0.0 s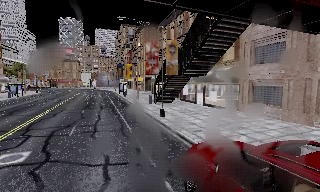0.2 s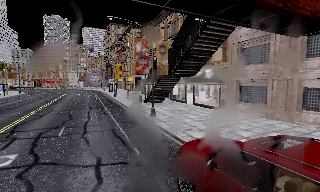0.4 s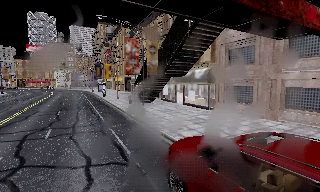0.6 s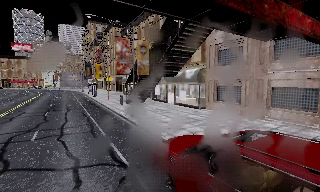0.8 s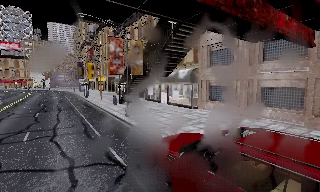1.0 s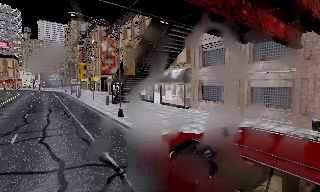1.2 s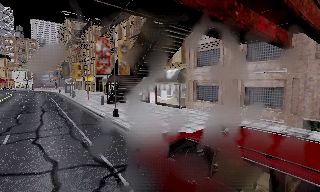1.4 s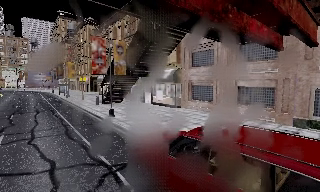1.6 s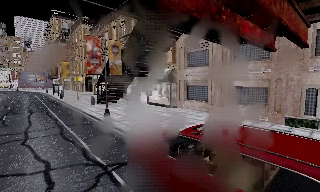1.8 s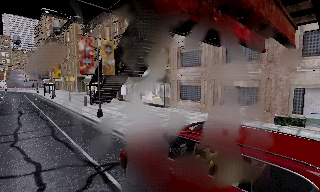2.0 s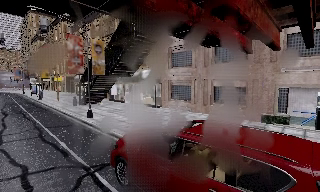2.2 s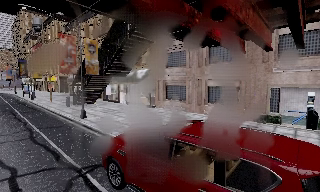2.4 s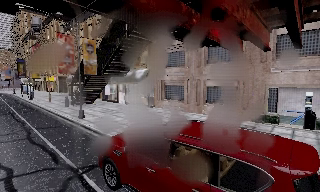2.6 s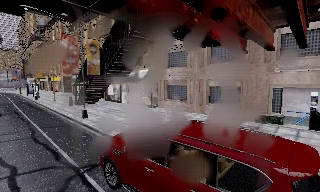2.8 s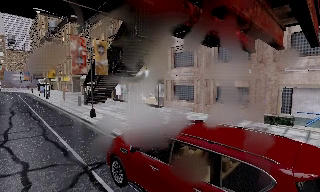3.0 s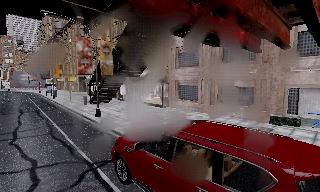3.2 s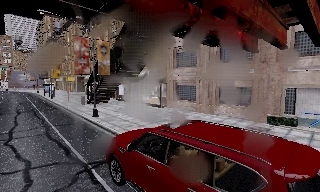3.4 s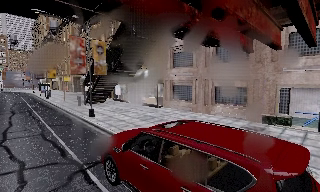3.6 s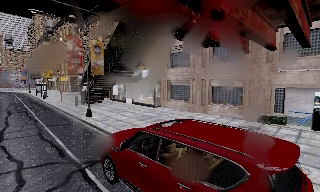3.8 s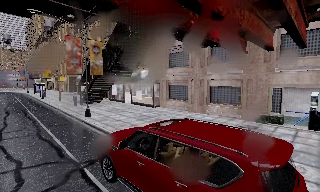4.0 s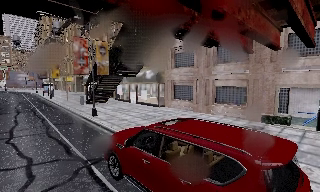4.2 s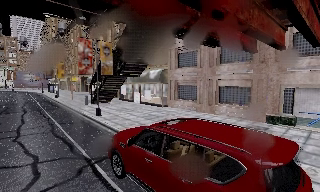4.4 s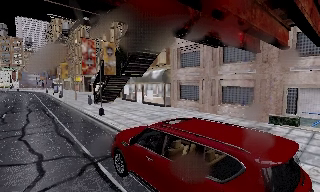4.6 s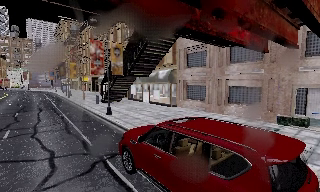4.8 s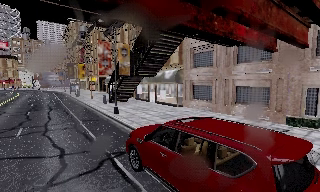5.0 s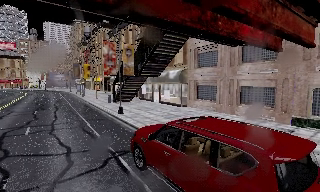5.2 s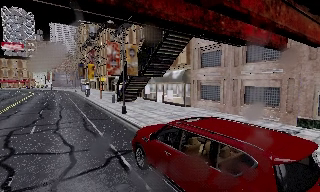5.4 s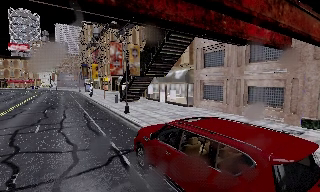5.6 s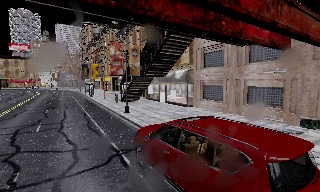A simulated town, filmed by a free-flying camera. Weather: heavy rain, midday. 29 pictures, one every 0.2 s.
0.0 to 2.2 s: The camera pans to its right, which is clockwise from overhead, by about 25 degrees. It travels backward, about 1 m, so what stands in front gets smaller.
2.2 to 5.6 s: The scene slides to the right, as the camera pans about 15 degrees to its left. It travels backward and to its right, about 1 m, so what stands in front gets smaller.
The film runs backward here.
